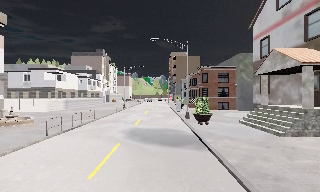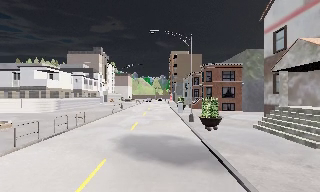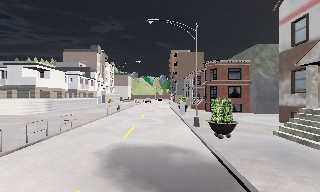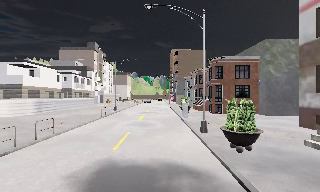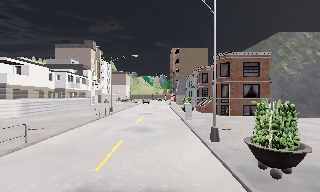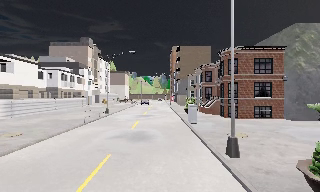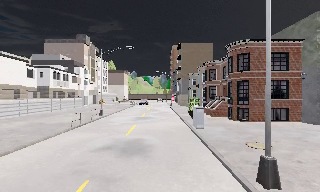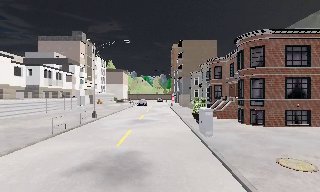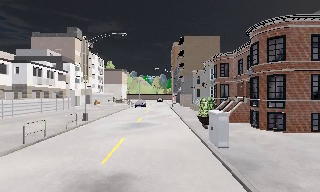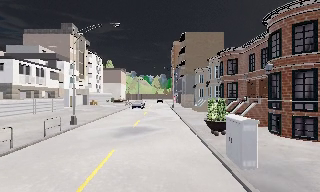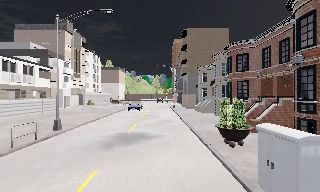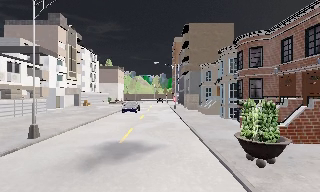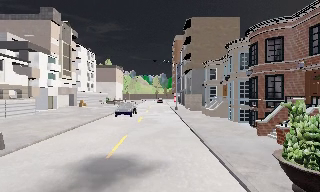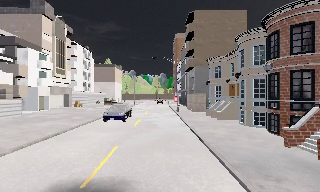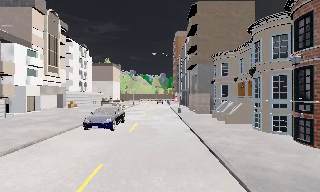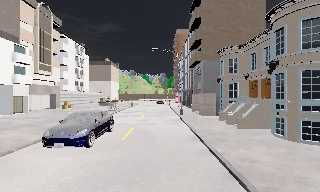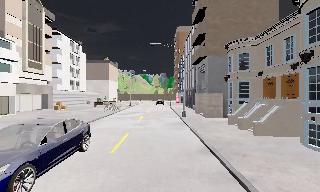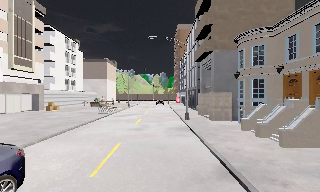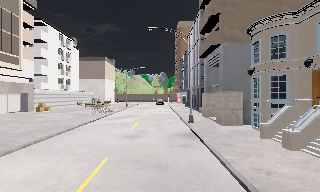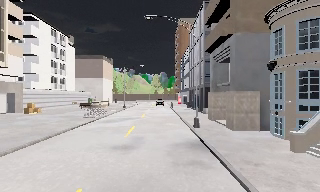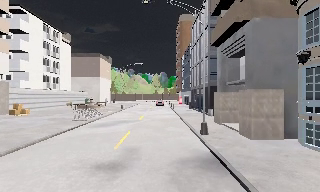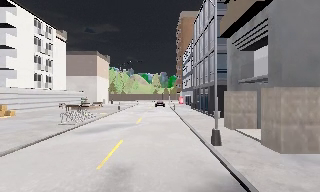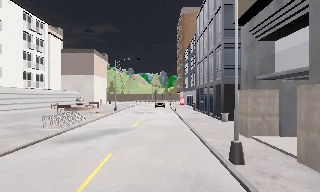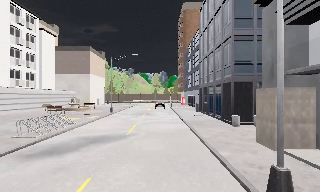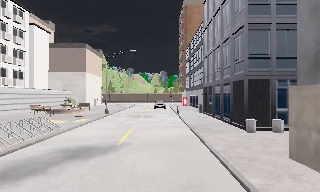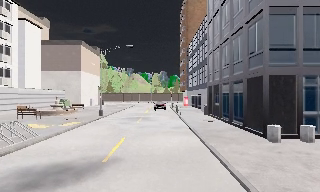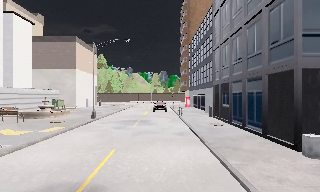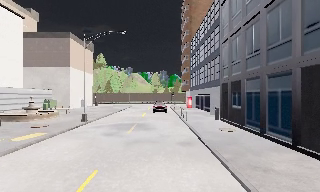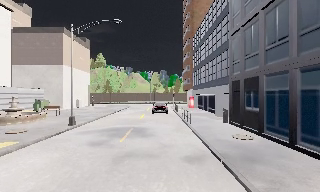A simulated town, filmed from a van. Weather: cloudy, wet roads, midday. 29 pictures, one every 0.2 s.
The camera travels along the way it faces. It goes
forward.
0.0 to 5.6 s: The camera travels forward, about 55 m, so what stands in front looms larger.
The film runs forward here.
